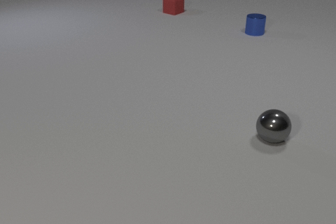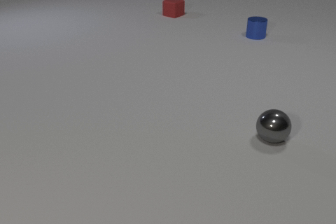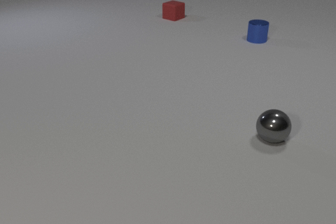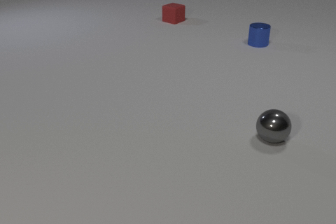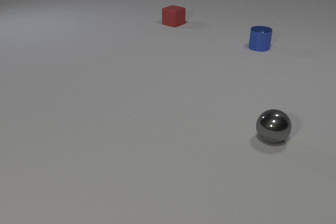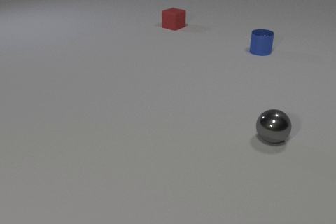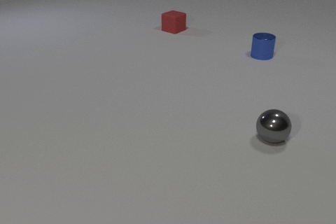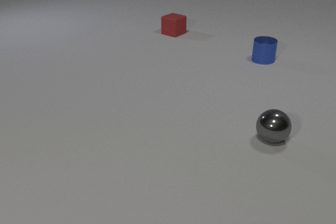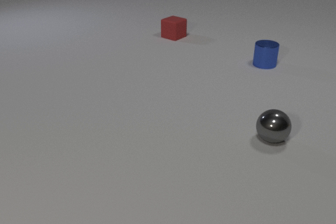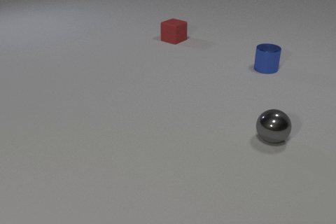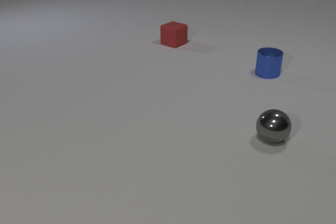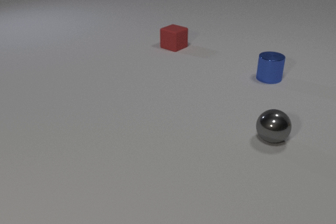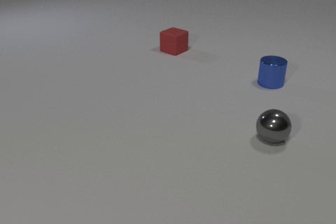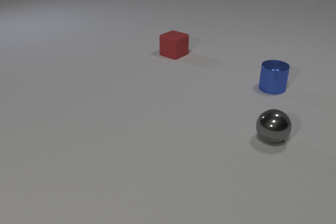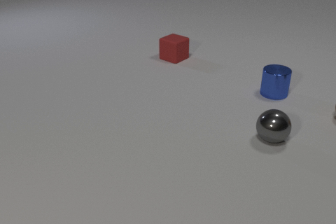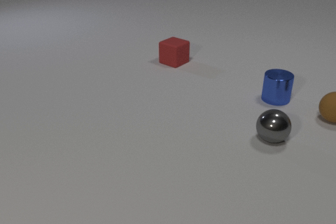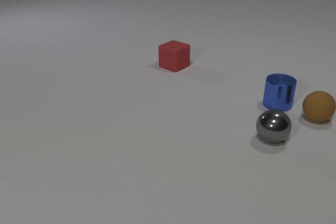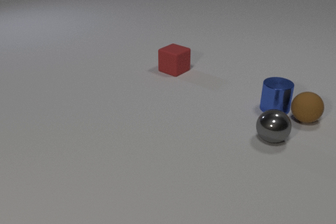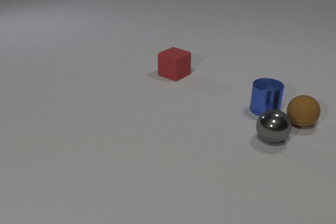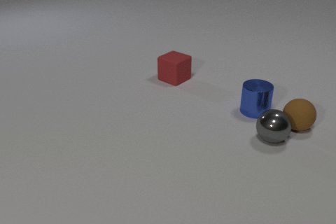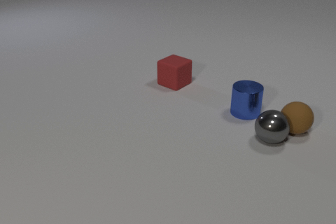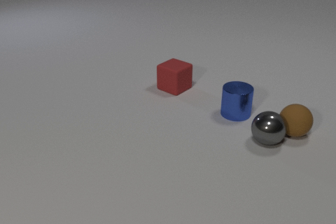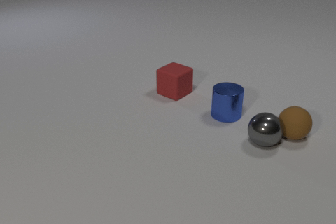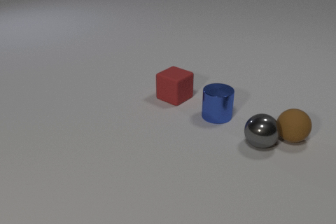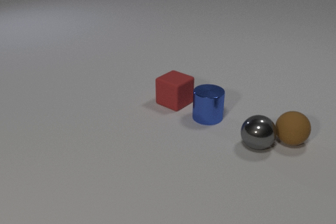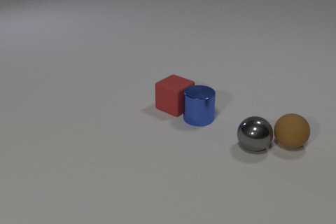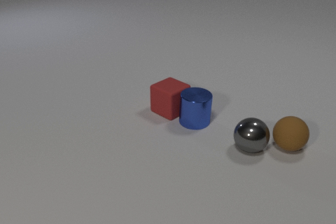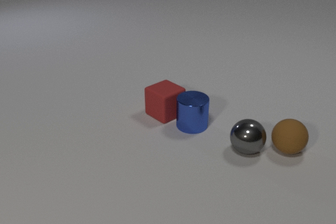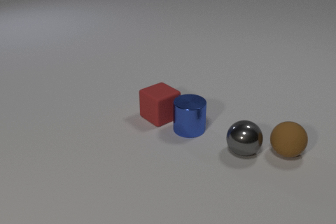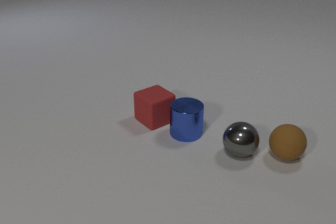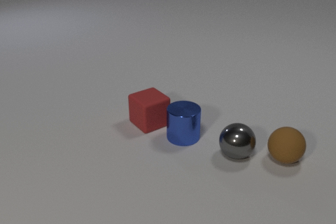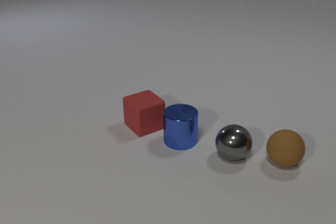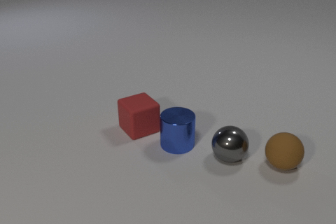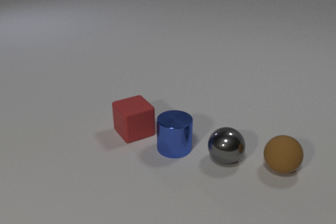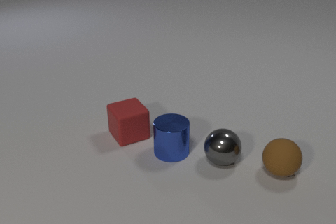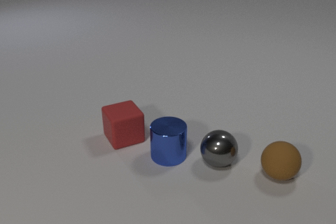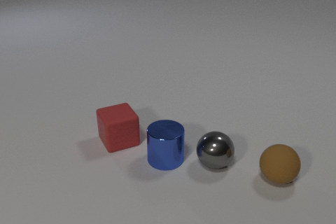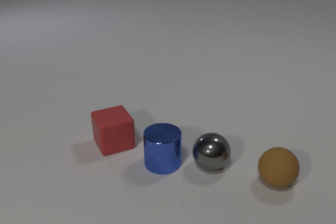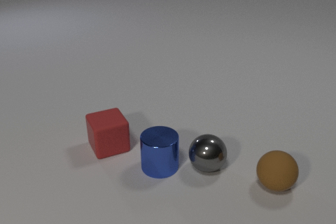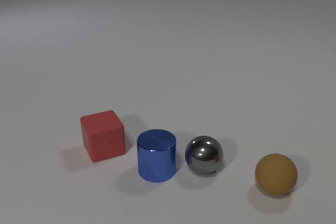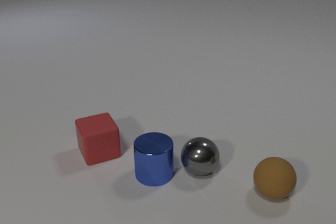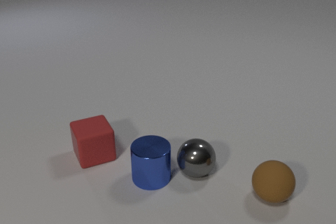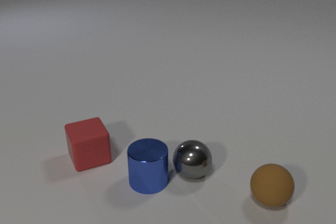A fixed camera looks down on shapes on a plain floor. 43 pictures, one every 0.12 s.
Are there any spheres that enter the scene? yes.
What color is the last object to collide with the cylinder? red.
What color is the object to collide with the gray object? brown.
0.00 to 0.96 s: The blue metal cylinder slides toward the camera. The red rubber cube slides toward the camera.
0.96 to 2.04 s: The blue metal cylinder slides toward the camera. The brown rubber sphere comes in at the right edge, rolls to the left. The red rubber cube slides toward the camera. The blue metal cylinder and the brown rubber sphere collide.
2.04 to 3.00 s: The blue metal cylinder slides to the left and toward the camera. The brown rubber sphere rolls toward the camera. The red rubber cube slides toward the camera. The gray metal sphere rolls toward the camera and to the left. The brown rubber sphere and the gray metal sphere collide. The blue metal cylinder and the red rubber cube collide.
3.00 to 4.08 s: The blue metal cylinder slides toward the camera and to the left. The brown rubber sphere rolls toward the camera. The red rubber cube slides toward the camera and to the left, spins so that its near face slides to the left, clockwise seen from above. The gray metal sphere rolls to the left and toward the camera.
4.08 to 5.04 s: The blue metal cylinder slides toward the camera and to the left. The brown rubber sphere rolls toward the camera. The red rubber cube slides to the left and toward the camera. The gray metal sphere rolls to the left and toward the camera.
